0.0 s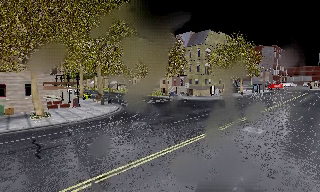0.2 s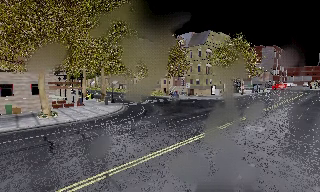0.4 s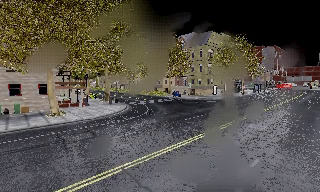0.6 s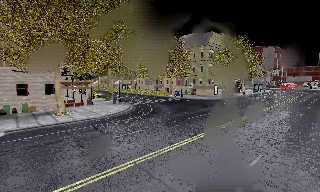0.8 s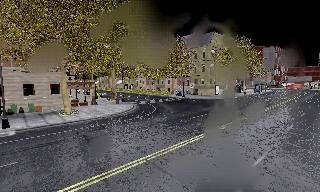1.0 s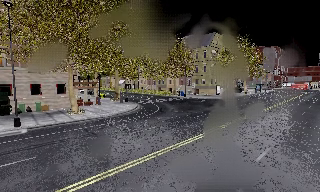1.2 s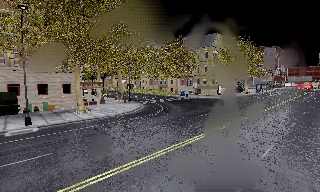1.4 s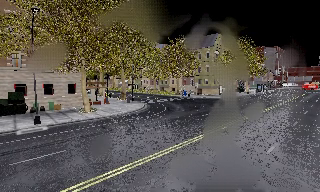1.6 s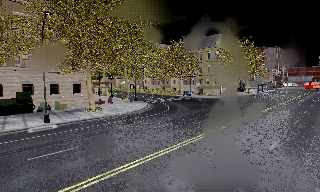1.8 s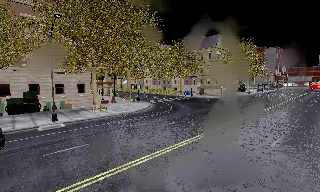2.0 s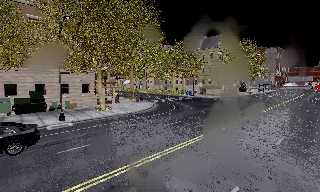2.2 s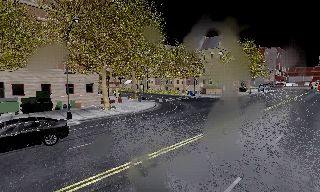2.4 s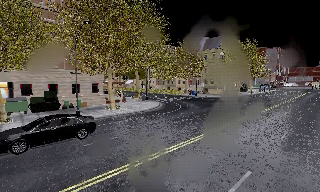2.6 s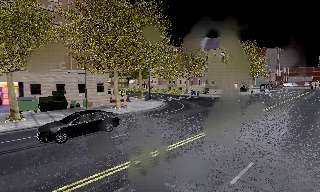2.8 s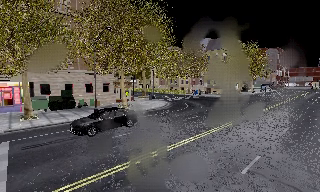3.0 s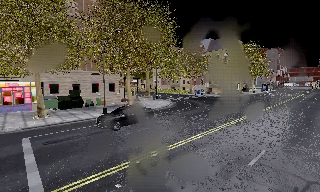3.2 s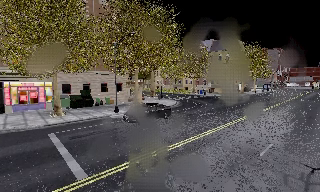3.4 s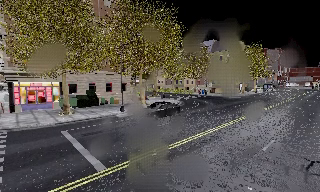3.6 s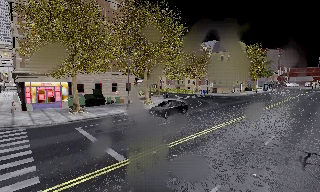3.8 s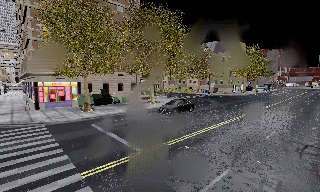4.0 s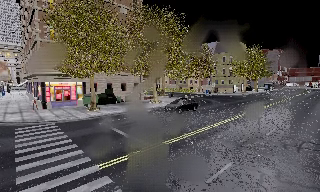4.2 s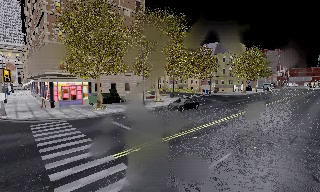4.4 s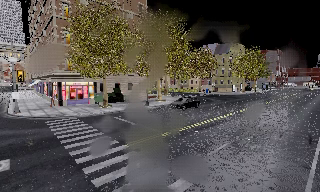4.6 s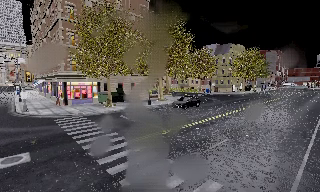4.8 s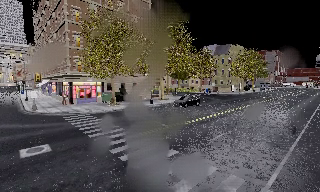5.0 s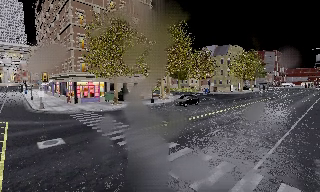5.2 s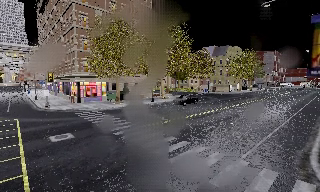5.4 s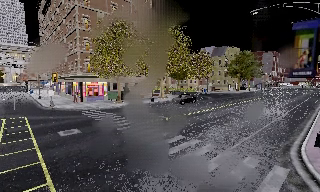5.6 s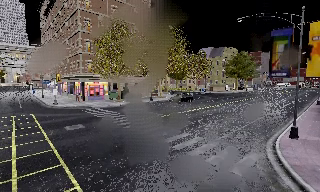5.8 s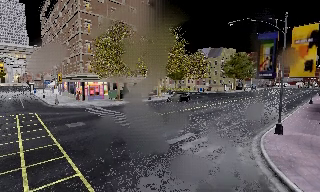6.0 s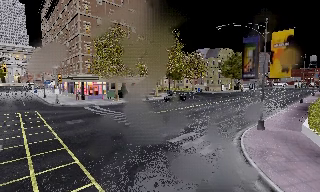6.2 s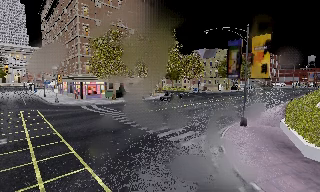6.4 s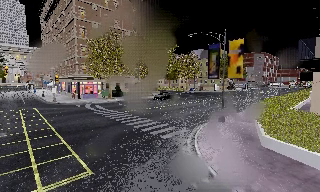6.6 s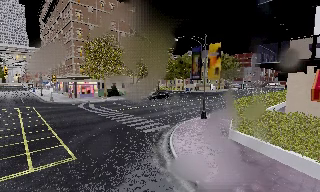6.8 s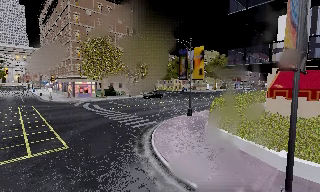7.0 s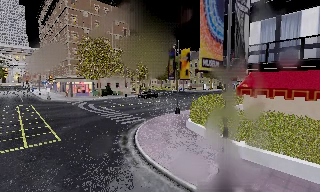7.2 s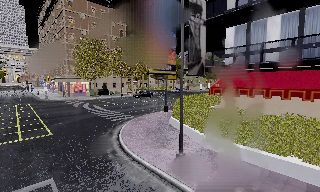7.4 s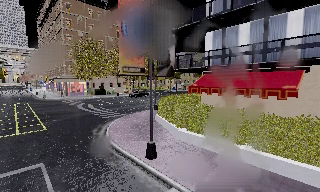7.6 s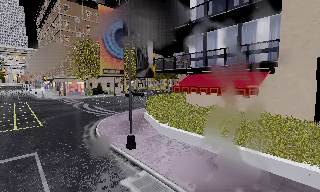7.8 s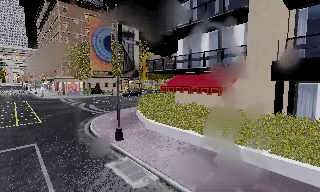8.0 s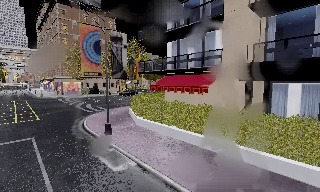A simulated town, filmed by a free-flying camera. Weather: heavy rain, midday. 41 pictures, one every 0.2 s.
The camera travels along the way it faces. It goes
backward.
0.0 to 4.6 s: The camera travels backward and to its left, about 17 m, so what stands in front gets smaller. It gains speed.
4.6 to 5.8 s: The camera travels backward, about 6 m, so what stands in front gets smaller.
5.8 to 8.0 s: The camera travels backward and to its right, about 16 m, so what stands in front gets smaller.
The film runs backward here.
